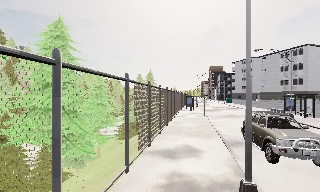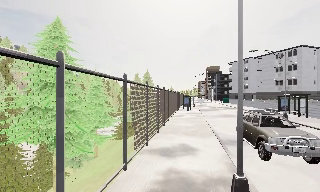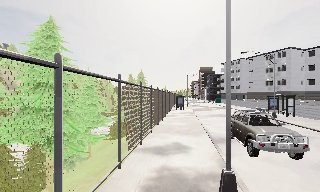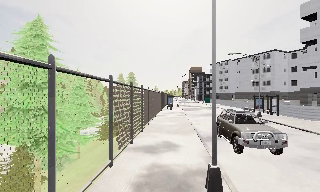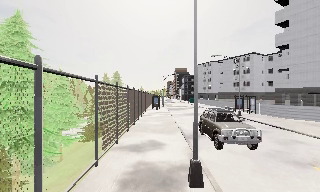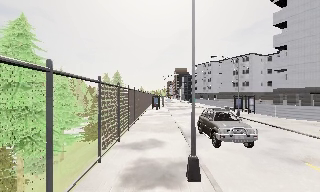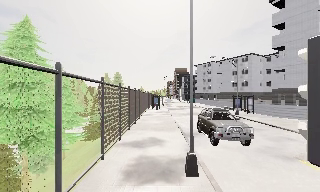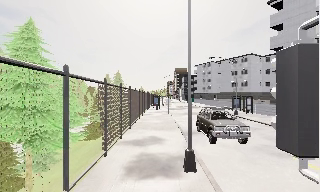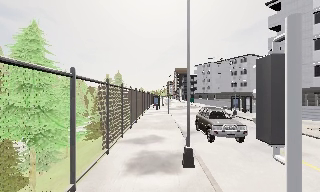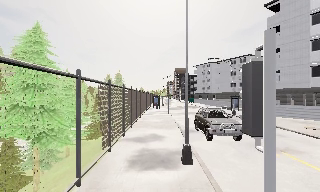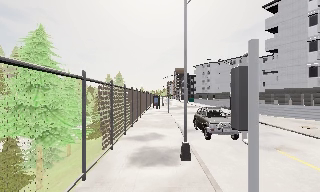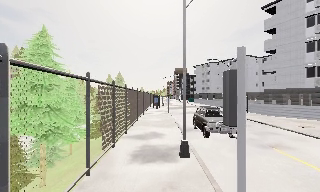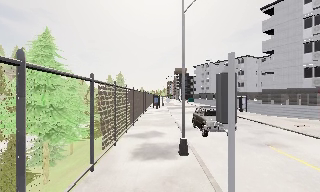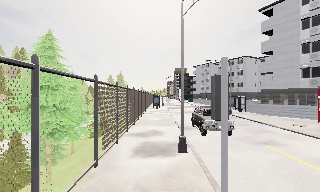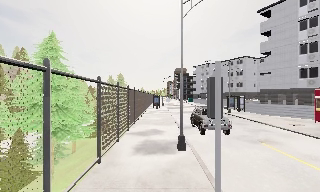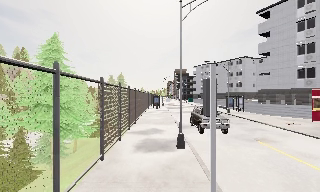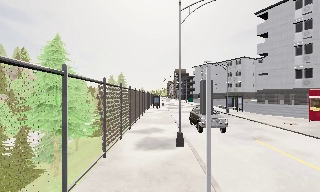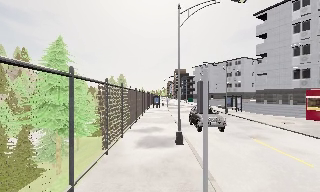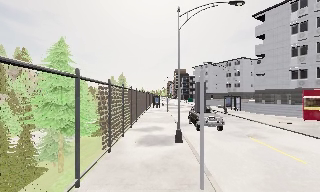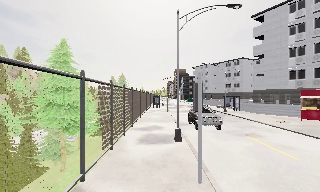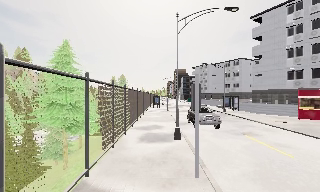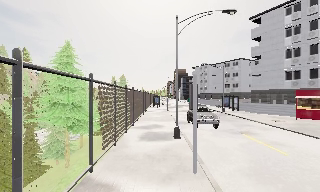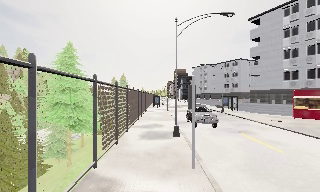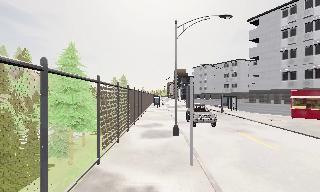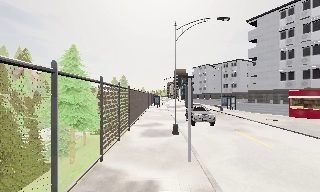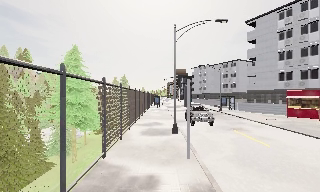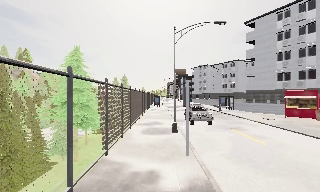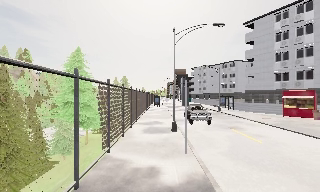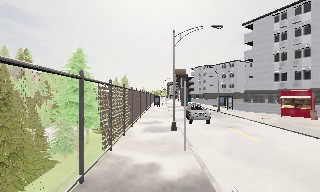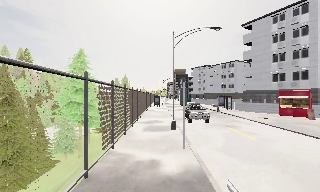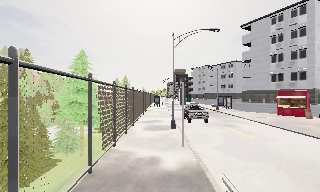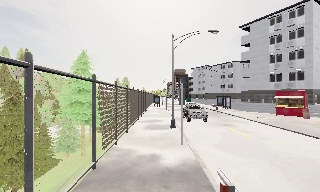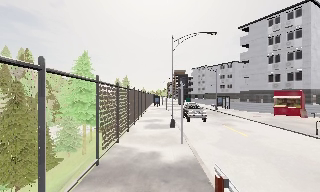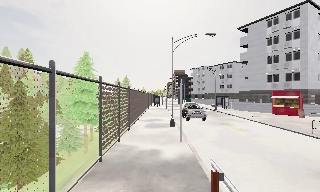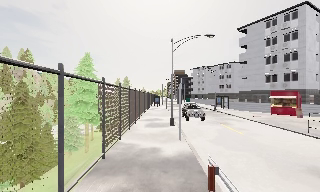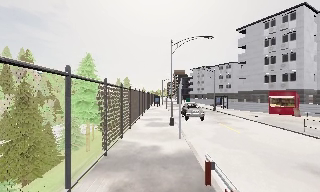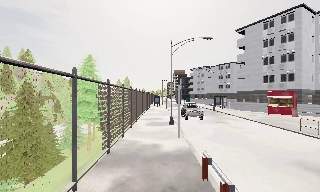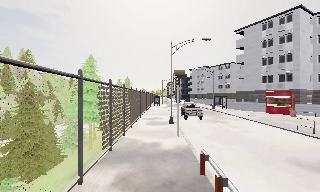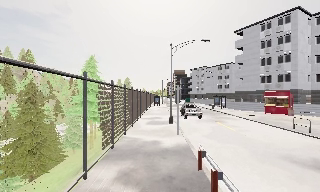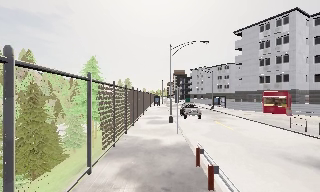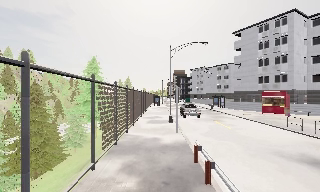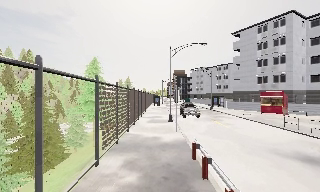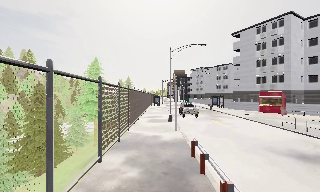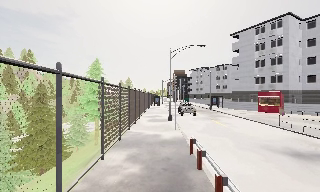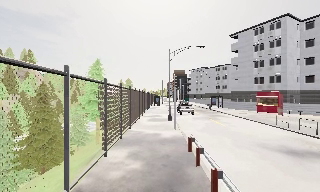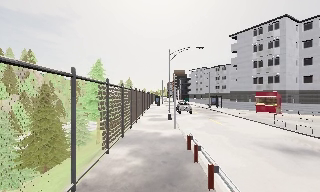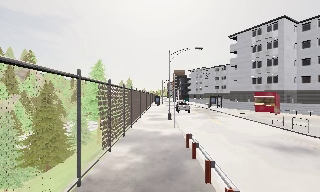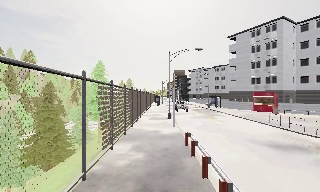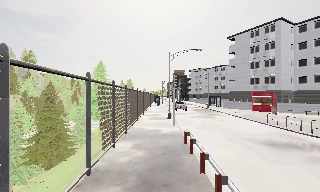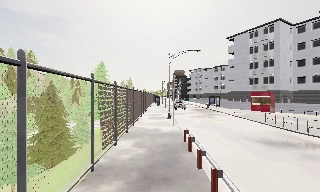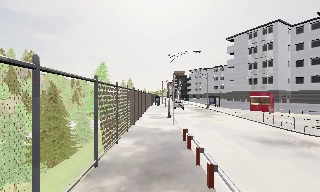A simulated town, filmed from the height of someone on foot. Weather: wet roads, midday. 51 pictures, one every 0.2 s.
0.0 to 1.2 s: The scene slides to the left, as the camera pans about 10 degrees to its right. It travels backward, about 1.5 m, so what stands in front gets smaller.
1.2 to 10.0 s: The camera travels backward, about 13 m, so what stands in front gets smaller.
The film runs backward here.
